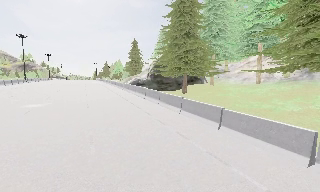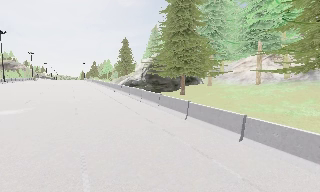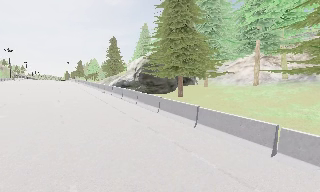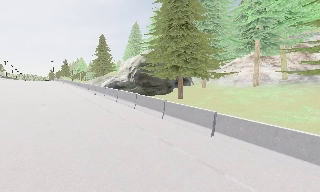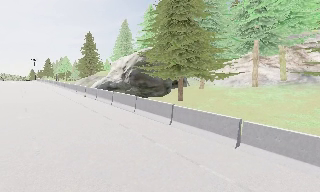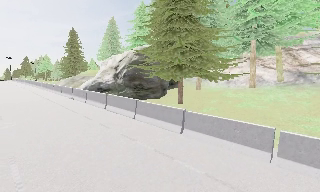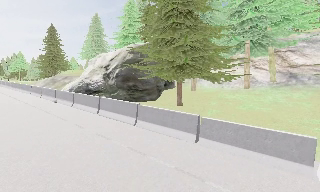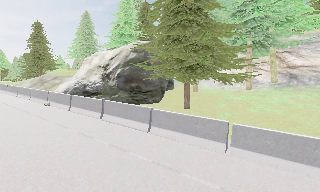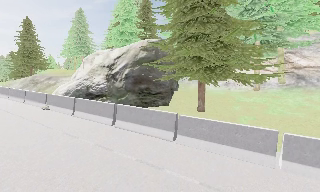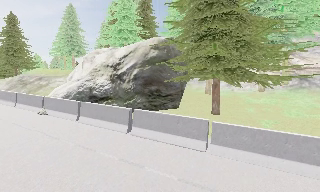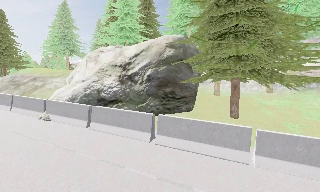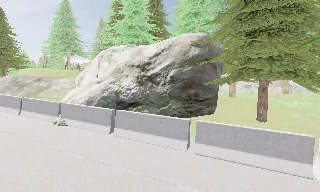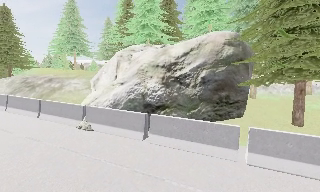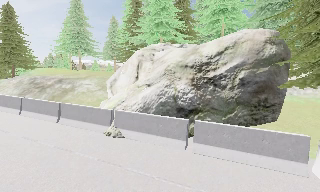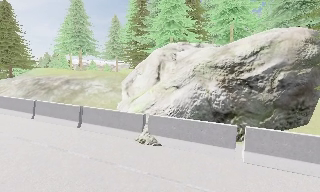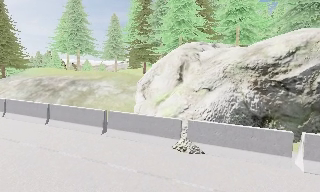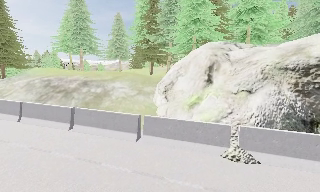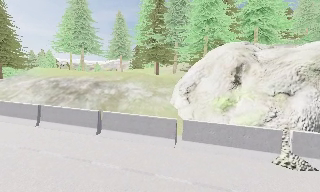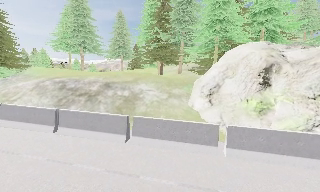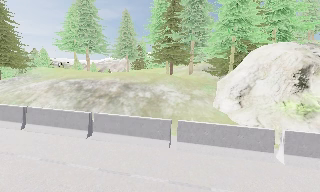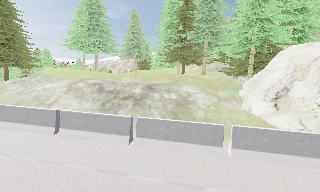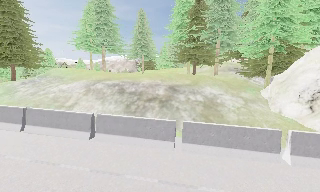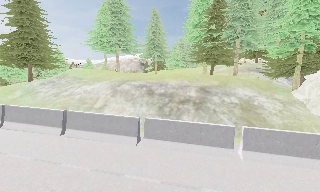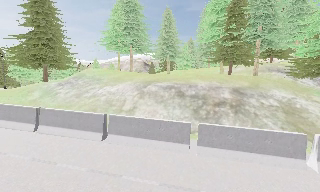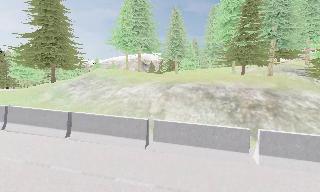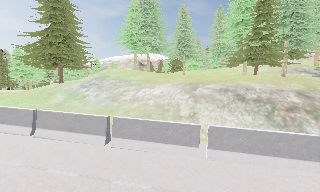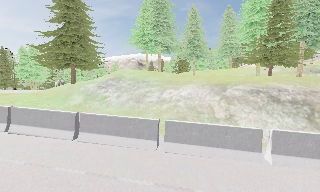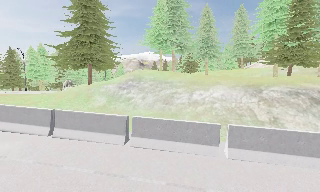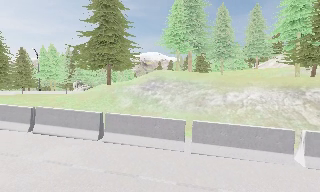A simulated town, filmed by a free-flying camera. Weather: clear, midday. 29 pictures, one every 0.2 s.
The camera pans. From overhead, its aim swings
clockwise.
0.0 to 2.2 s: The camera pans to its right, which is clockwise from overhead, by about 40 degrees. It travels to its left and forward, about 18 m.
2.2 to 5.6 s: The camera pans to its right, which is clockwise from overhead, by about 10 degrees. It travels to its left, about 35 m, so close, fixed things drift to the right.
The film runs forward here.
